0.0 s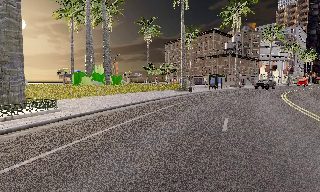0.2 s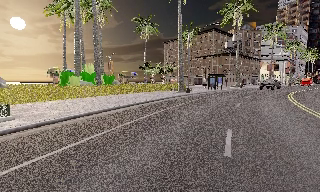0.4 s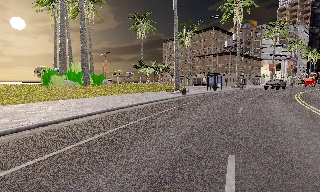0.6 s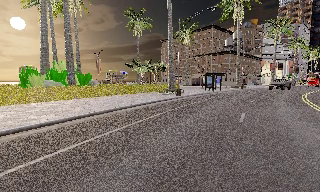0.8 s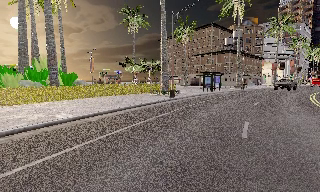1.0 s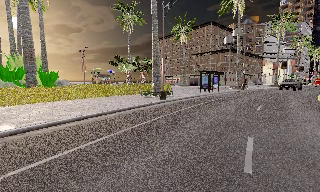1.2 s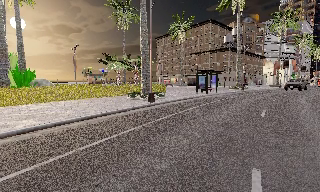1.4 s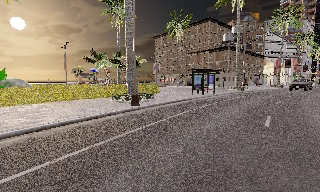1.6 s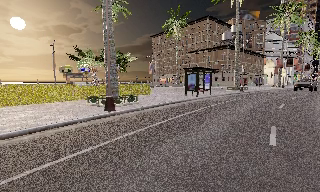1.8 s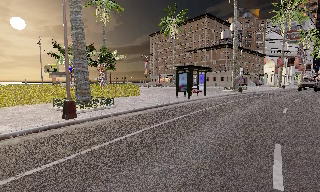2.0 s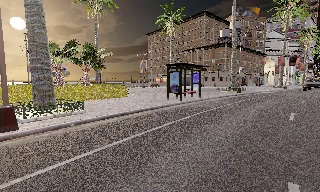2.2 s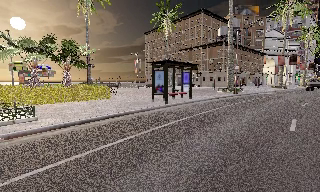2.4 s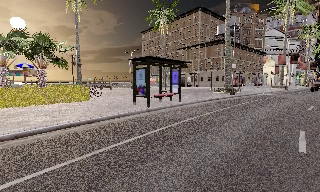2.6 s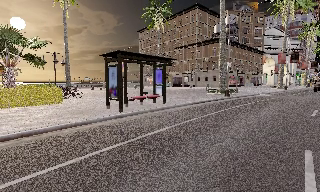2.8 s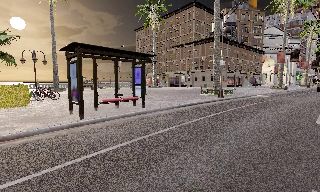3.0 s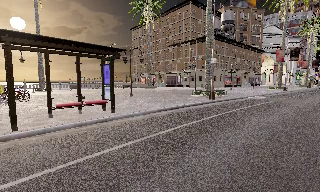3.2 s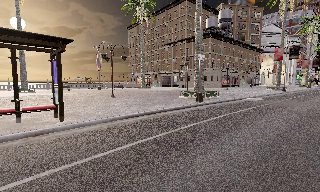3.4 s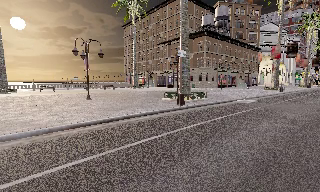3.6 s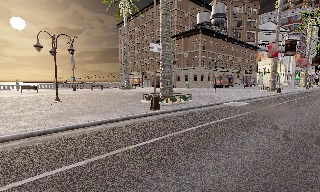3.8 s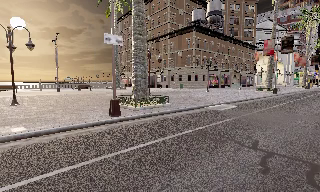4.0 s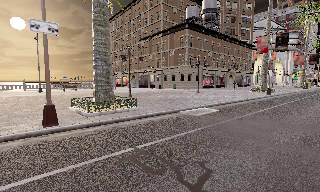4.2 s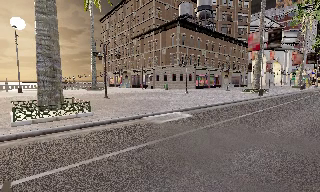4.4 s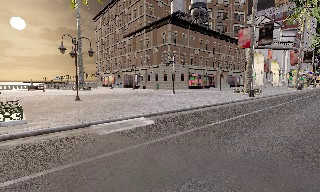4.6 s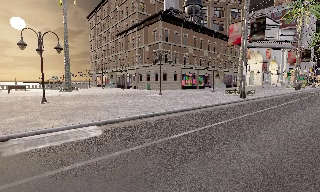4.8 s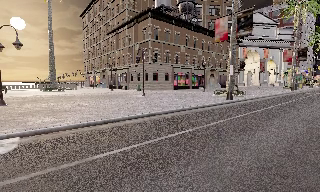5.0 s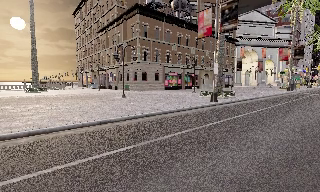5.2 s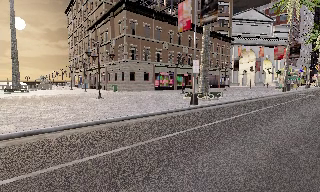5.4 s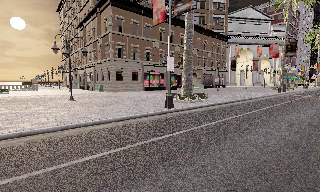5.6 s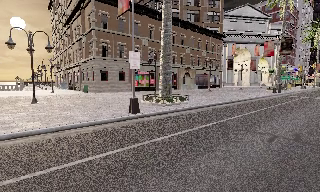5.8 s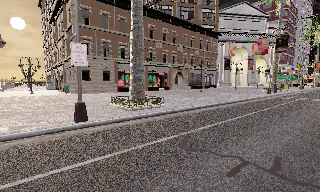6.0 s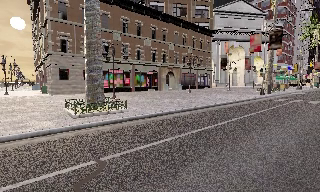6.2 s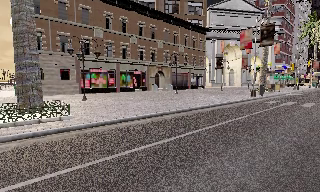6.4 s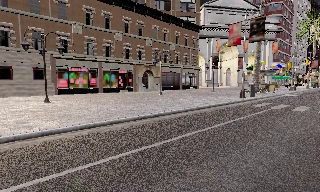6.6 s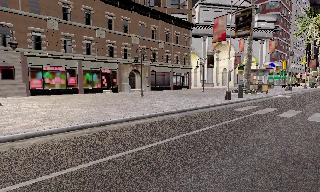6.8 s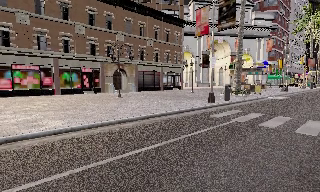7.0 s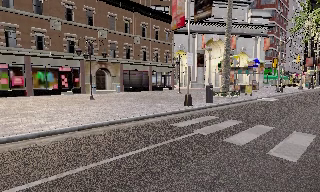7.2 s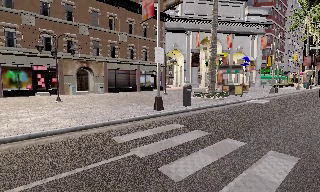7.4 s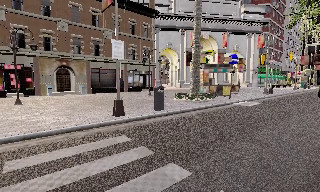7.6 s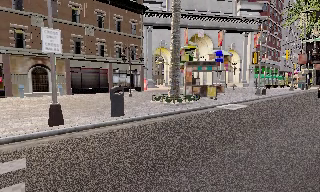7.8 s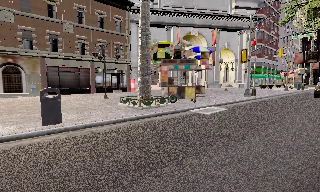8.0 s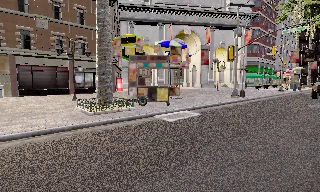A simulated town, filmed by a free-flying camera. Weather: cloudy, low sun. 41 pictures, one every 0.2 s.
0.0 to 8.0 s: The camera travels forward and to its right, about 80 m, so what stands in front looms larger.
The film runs backward here.
